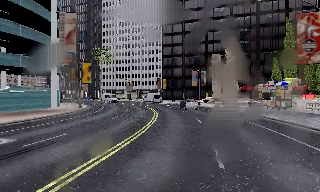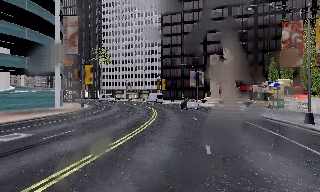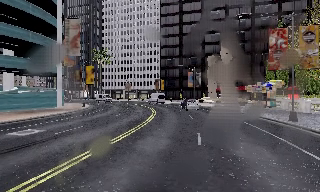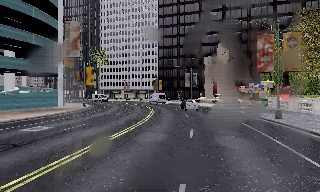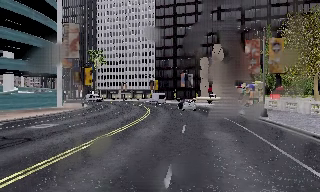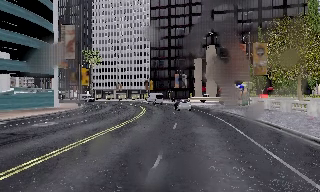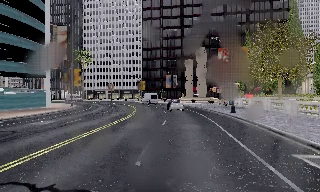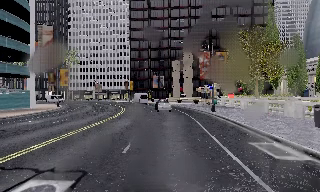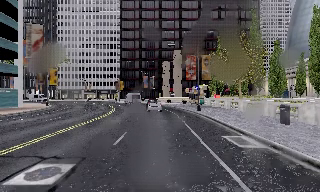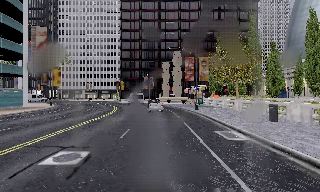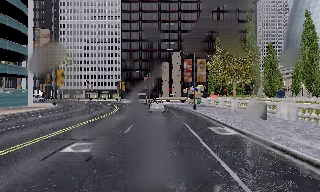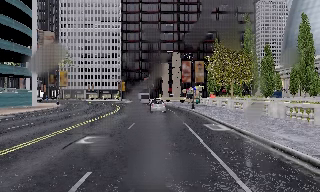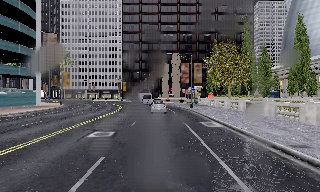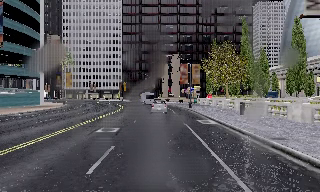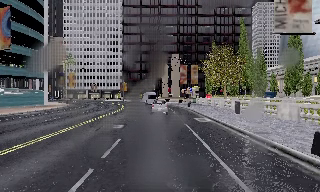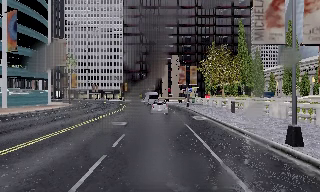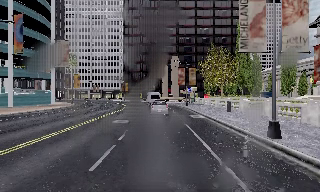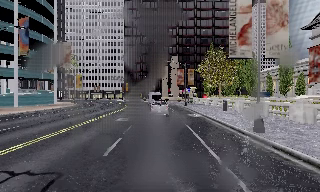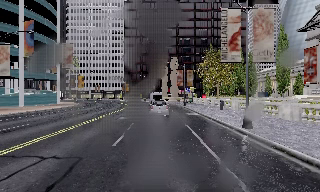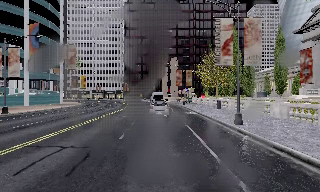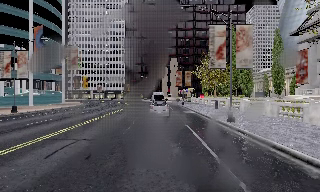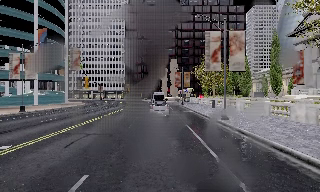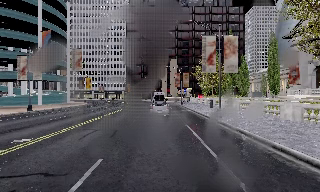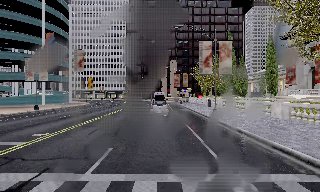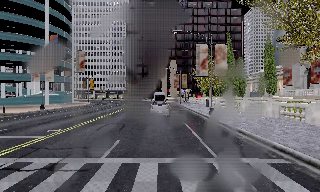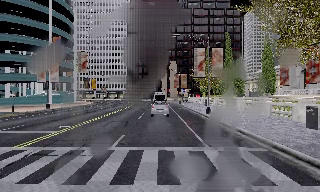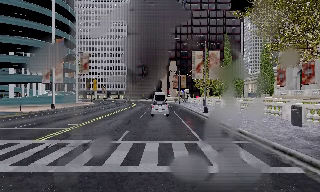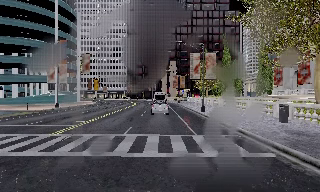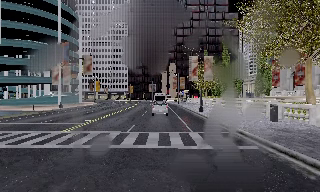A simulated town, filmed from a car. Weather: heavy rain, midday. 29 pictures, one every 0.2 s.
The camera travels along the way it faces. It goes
backward.
0.0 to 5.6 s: The camera pans to its right, which is clockwise from overhead, by about 15 degrees. It travels backward, about 30 m, so what stands in front gets smaller.
The film runs backward here.
